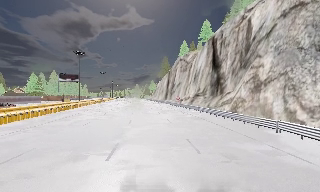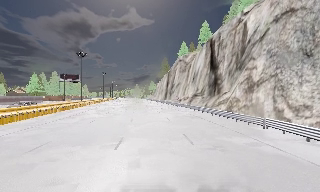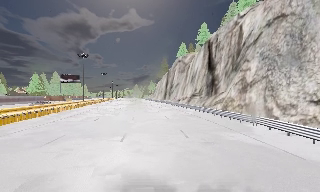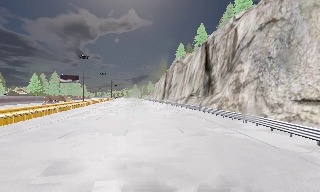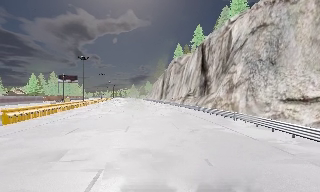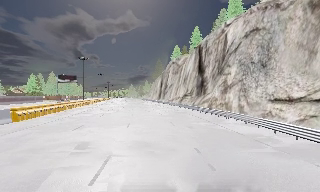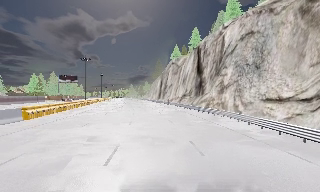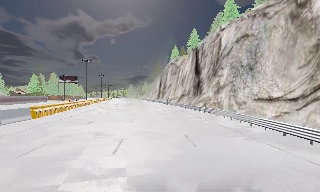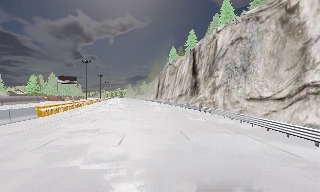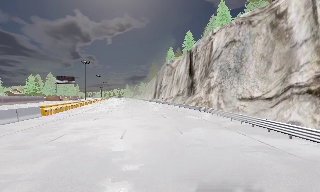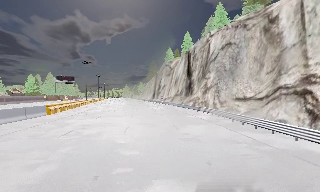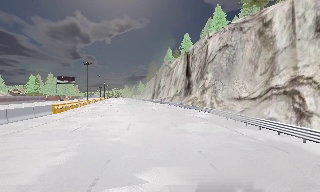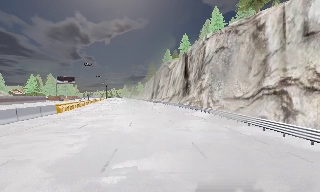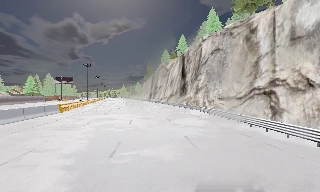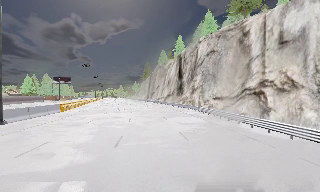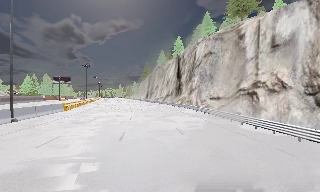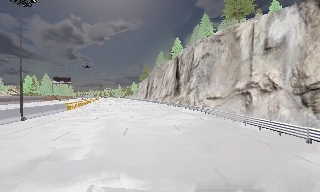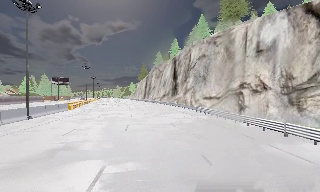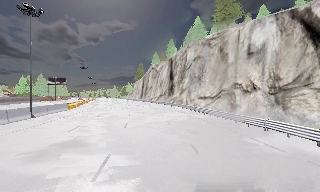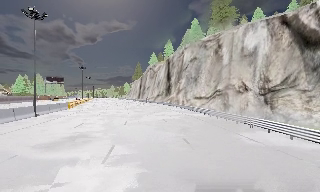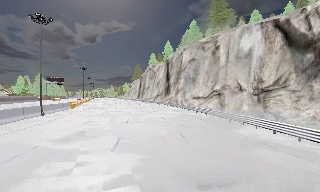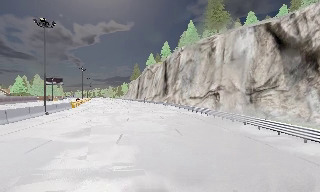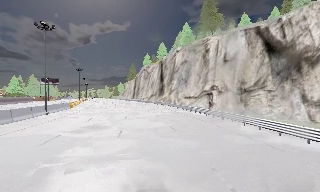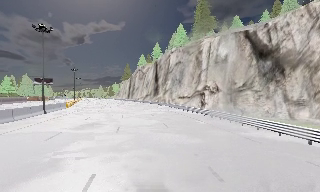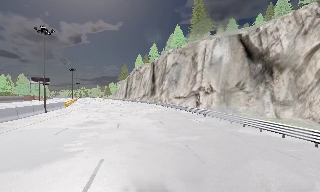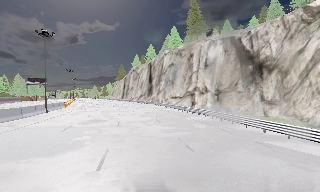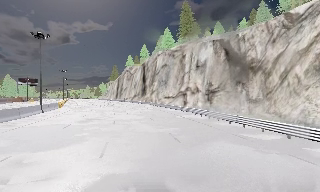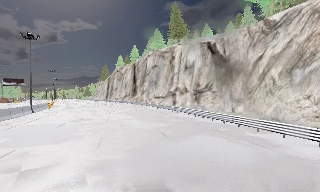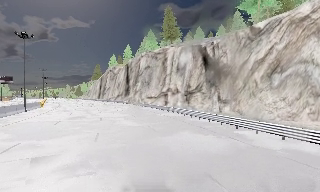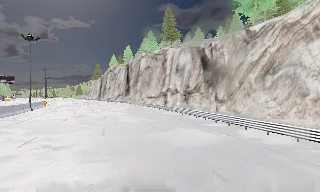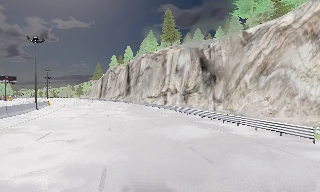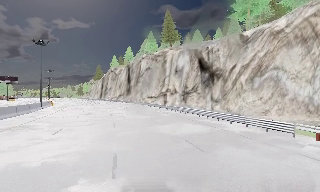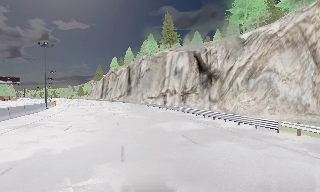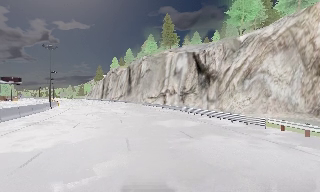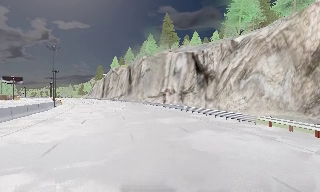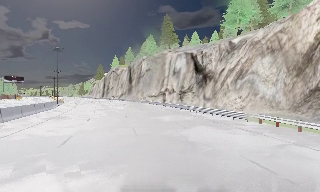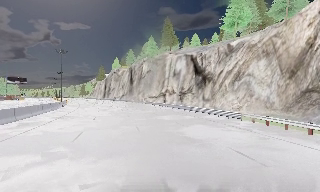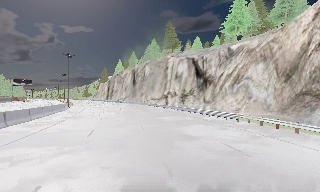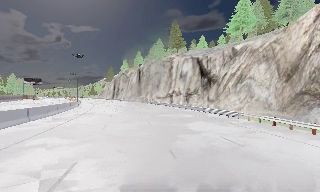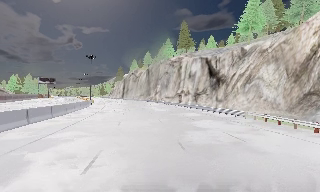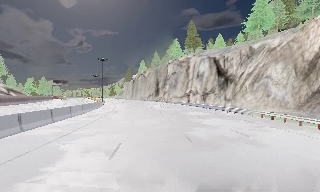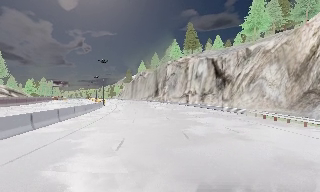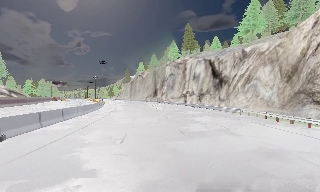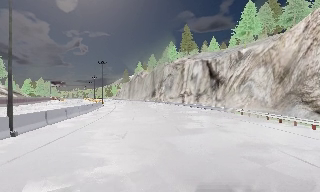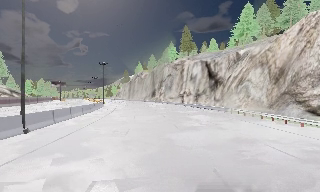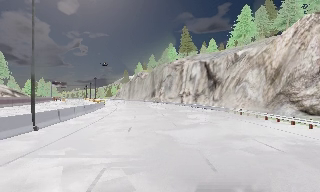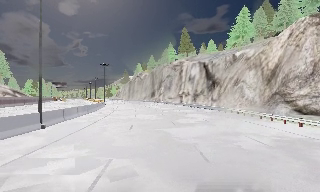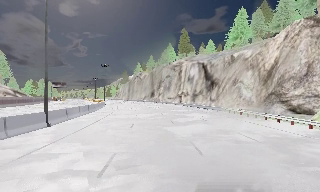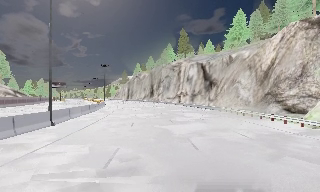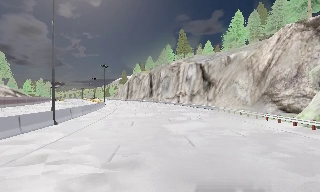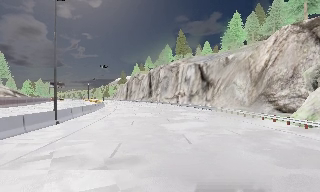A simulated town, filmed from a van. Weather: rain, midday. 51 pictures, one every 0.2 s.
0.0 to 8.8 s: The camera pans to its right, which is clockwise from overhead, by about 15 degrees. It travels backward, about 50 m, so what stands in front gets smaller.
8.8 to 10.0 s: The camera travels backward, about 4 m, so what stands in front gets smaller. It loses speed.
The film runs backward here.
